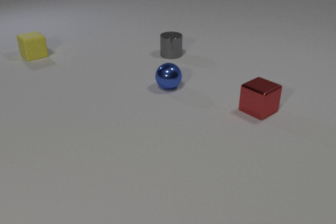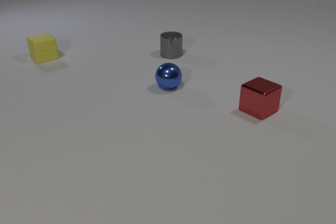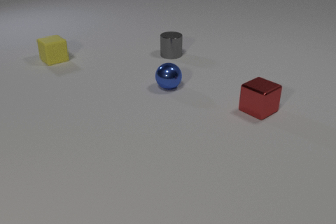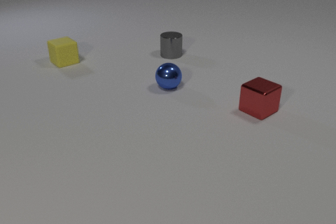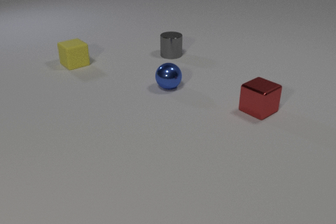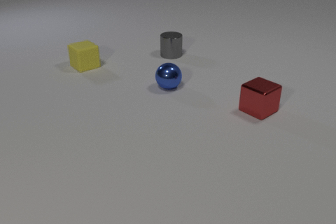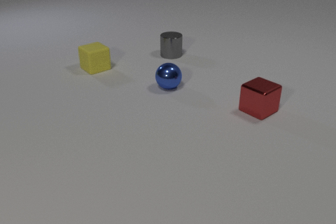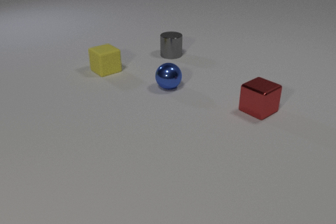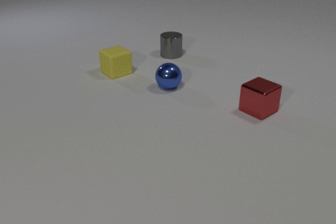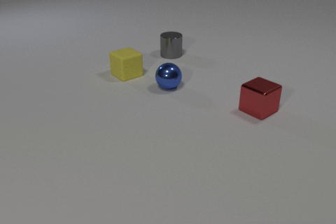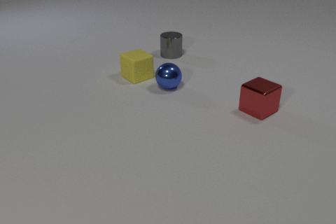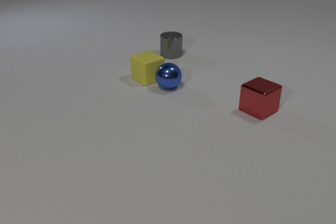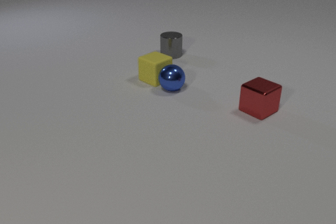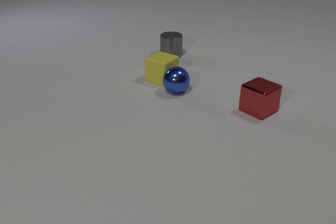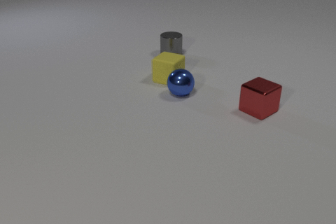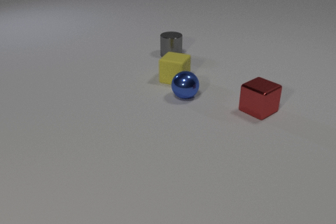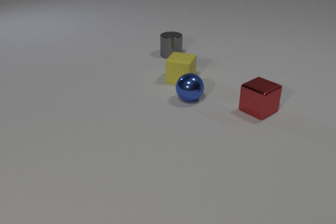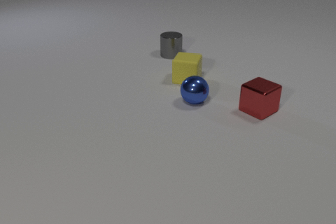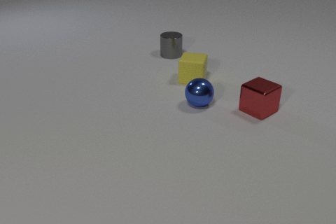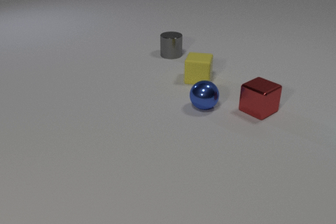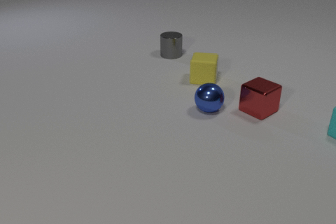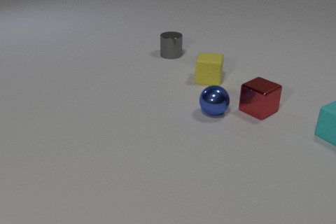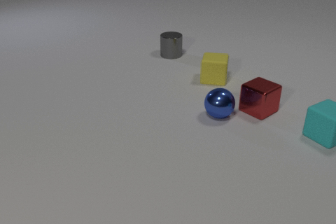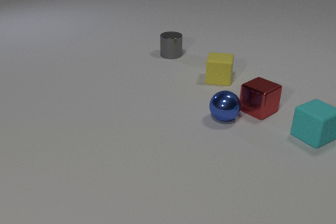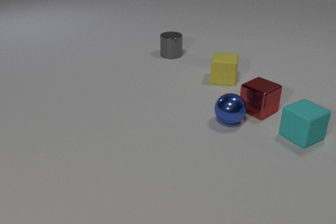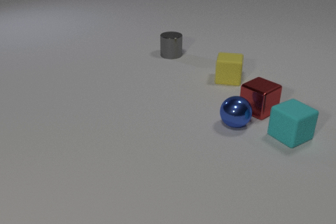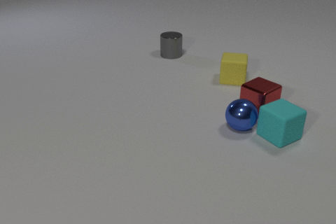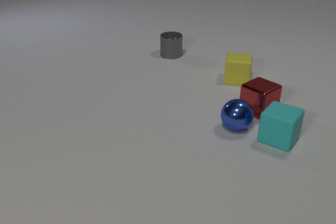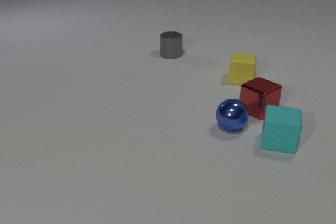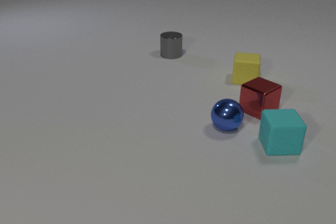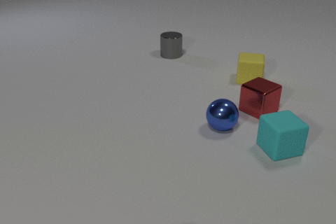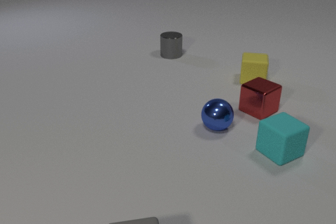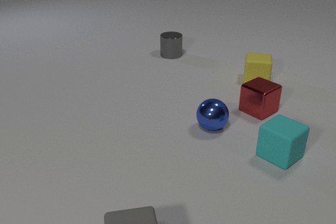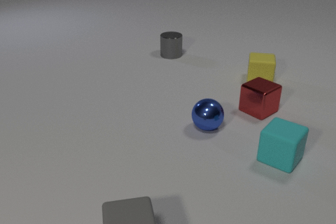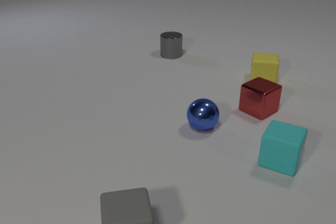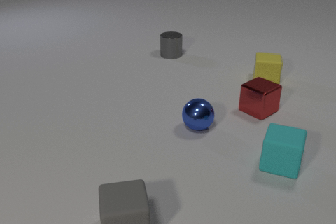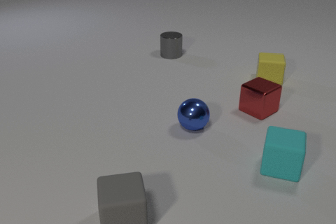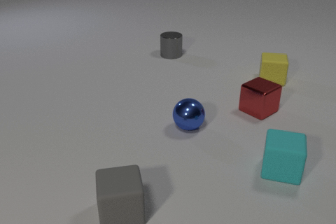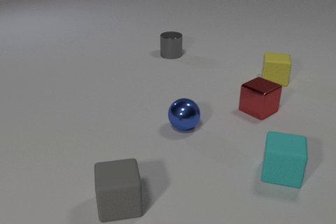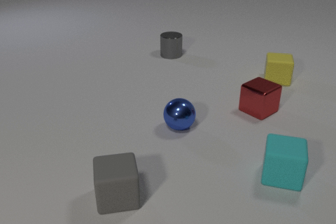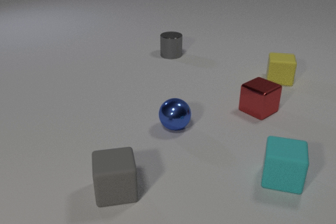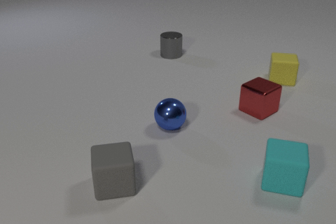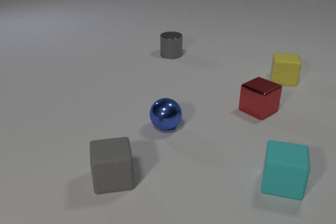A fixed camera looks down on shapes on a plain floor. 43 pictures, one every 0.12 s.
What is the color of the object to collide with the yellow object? blue.
What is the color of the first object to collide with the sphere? yellow.
How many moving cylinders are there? 0.
0.00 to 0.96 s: The yellow rubber cube slides to the right and toward the camera.
0.96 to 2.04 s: The yellow rubber cube slides to the right, spins counterclockwise seen from above by about 30 degrees, its near face sliding to the right. The blue metal sphere rolls toward the camera and to the right. The yellow rubber cube and the blue metal sphere collide.
2.04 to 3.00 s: The yellow rubber cube slides to the right. The blue metal sphere rolls to the right and toward the camera. The cyan rubber cube comes in at the right edge, slides to the left.
3.00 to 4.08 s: The yellow rubber cube slides to the right. The blue metal sphere rolls to the left. The cyan rubber cube slides toward the camera, spins so that its near face slides to the right, counterclockwise seen from above. The gray rubber cube comes in at the bottom edge, slides away from the camera. The blue metal sphere and the cyan rubber cube collide.
4.08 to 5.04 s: The yellow rubber cube slides to the right. The blue metal sphere rolls to the left. The cyan rubber cube slides toward the camera. The gray rubber cube slides away from the camera.
